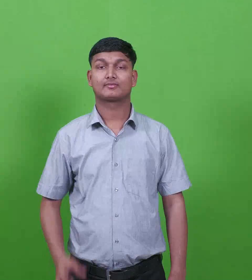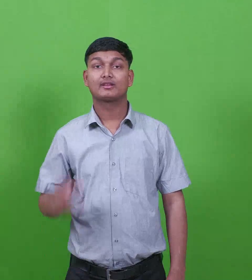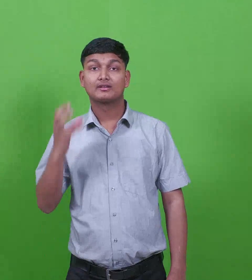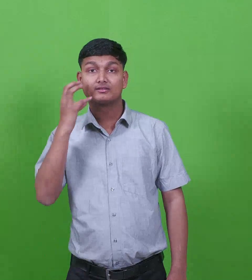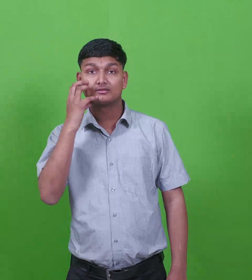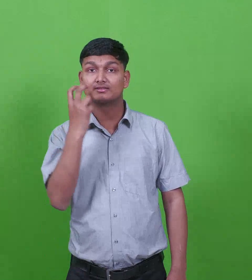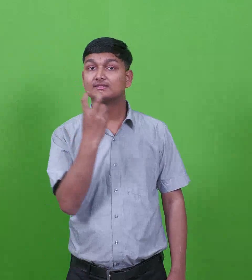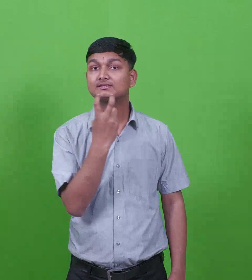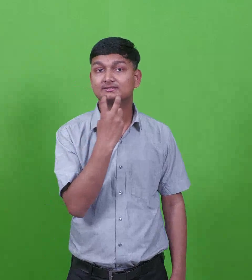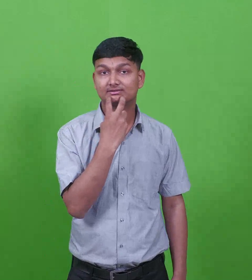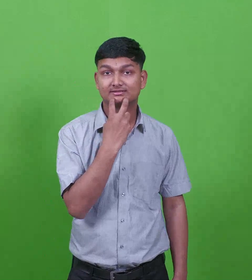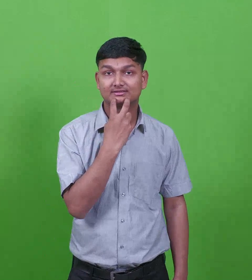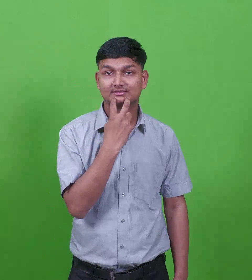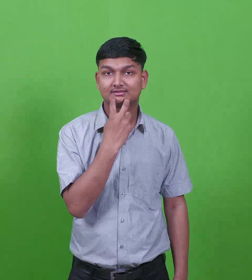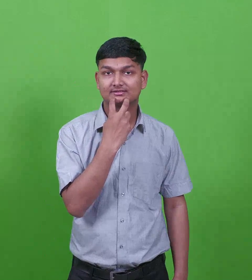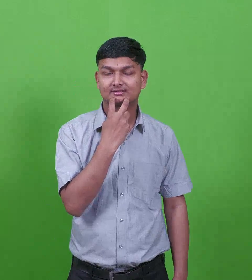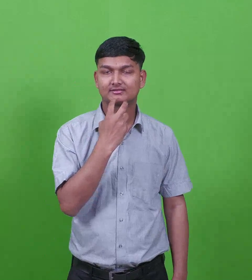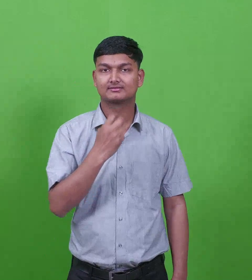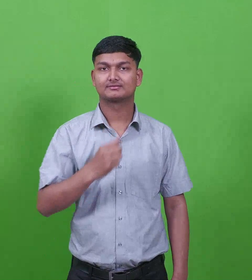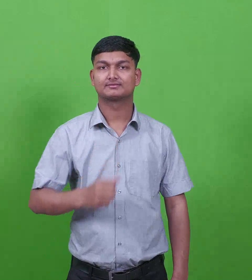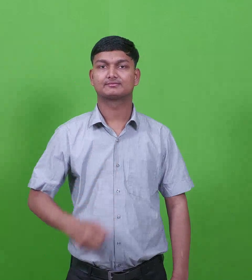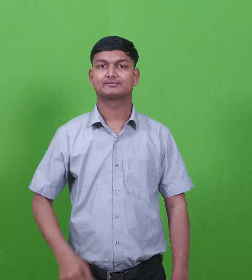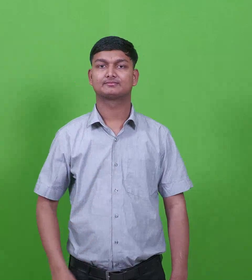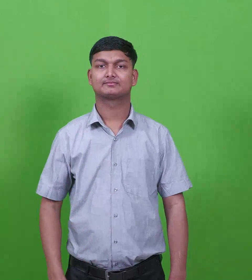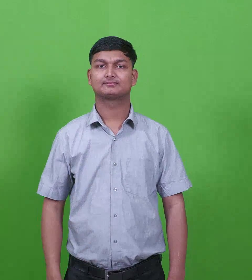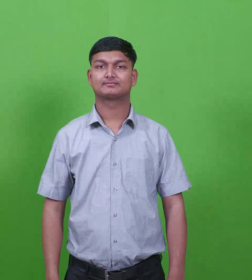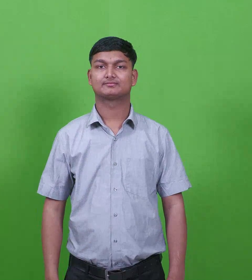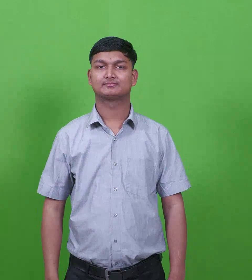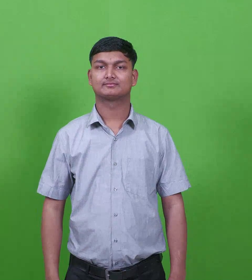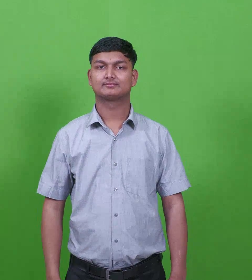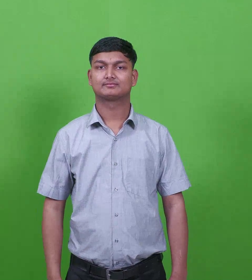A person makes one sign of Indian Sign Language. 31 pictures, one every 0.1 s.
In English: aristobulus
